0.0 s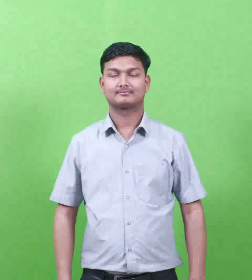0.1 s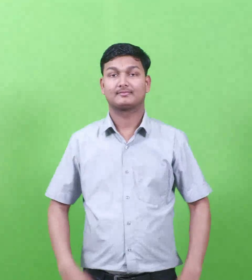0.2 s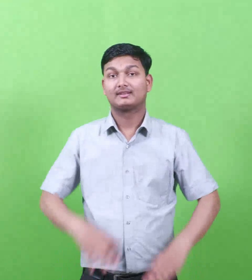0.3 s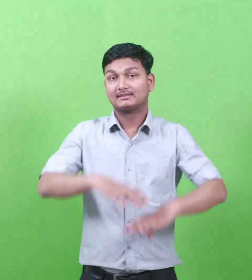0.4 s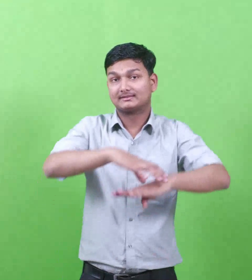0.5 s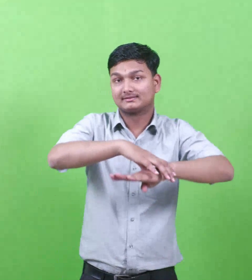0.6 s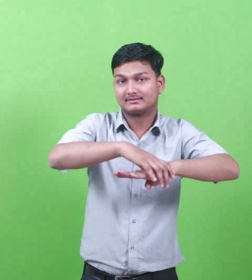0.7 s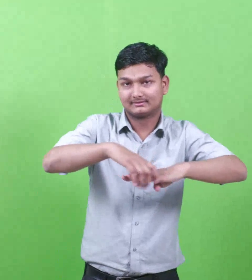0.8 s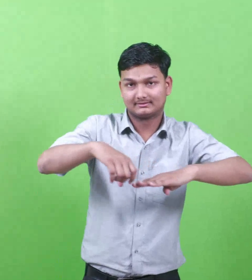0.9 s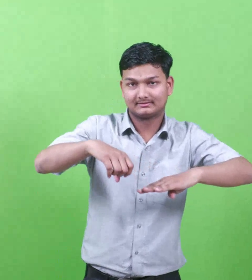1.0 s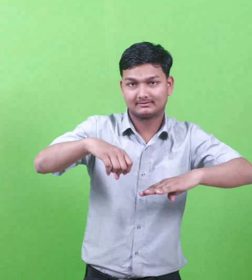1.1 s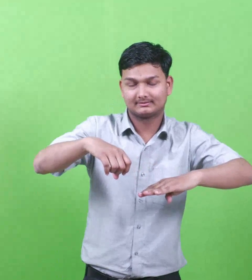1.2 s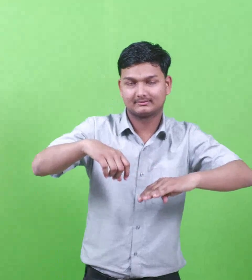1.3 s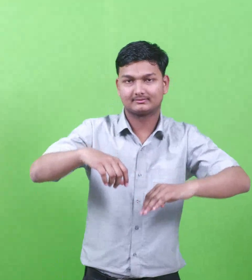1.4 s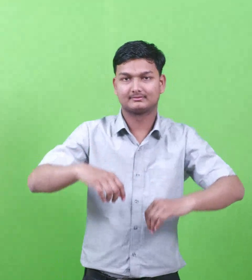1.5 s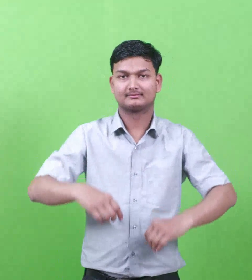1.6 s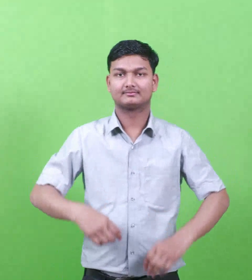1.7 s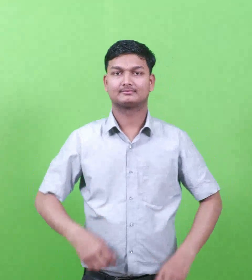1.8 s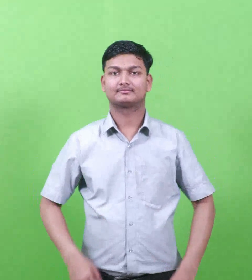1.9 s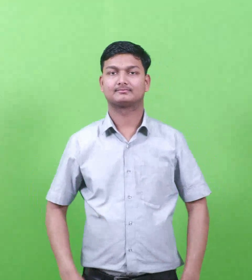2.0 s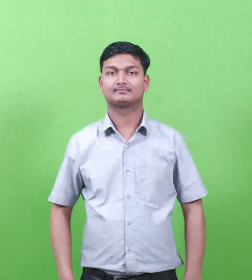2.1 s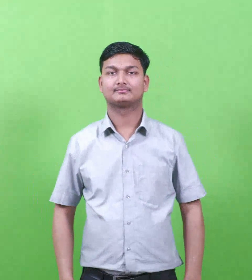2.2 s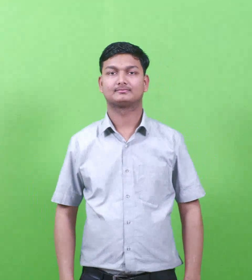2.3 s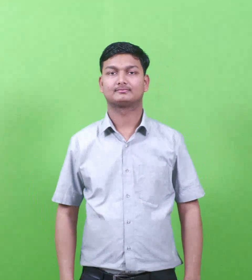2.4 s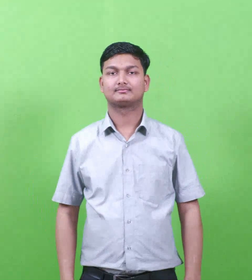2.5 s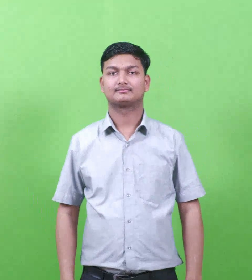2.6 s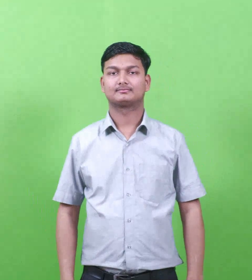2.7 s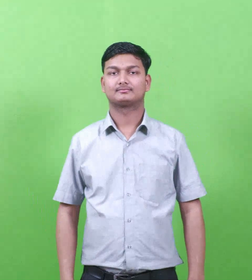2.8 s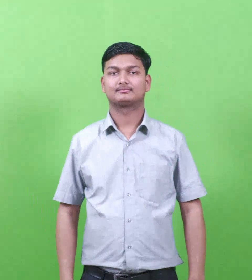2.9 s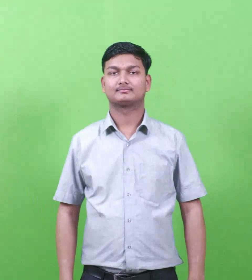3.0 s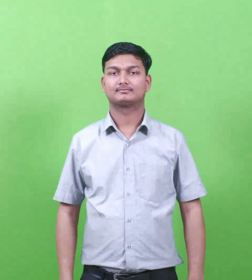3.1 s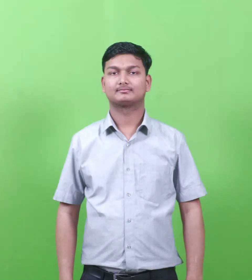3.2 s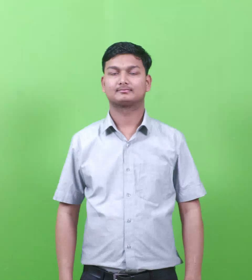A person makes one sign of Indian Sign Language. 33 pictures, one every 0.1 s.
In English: sidon
